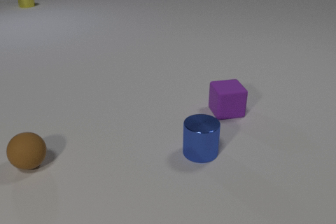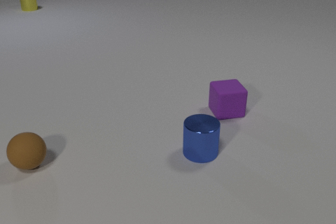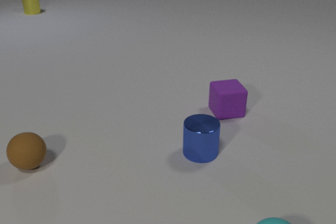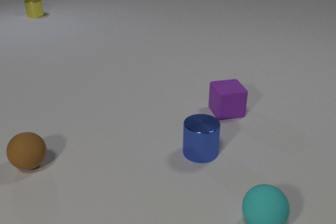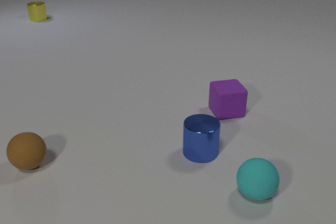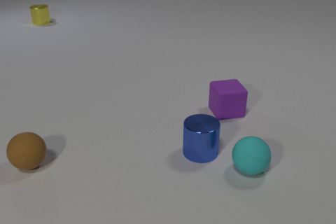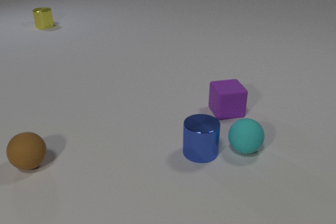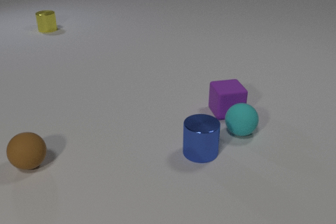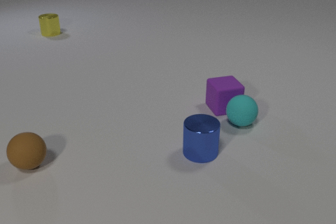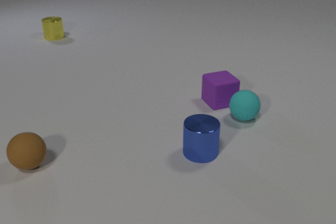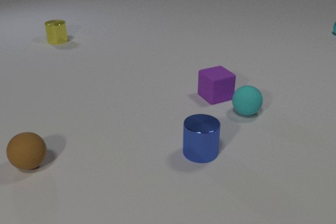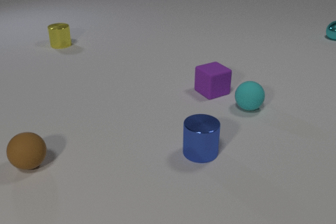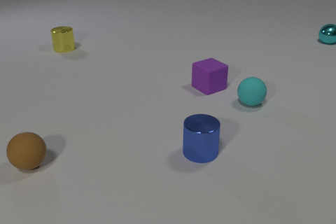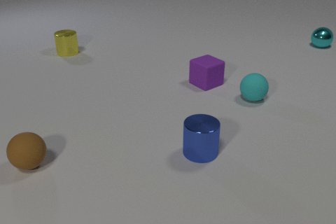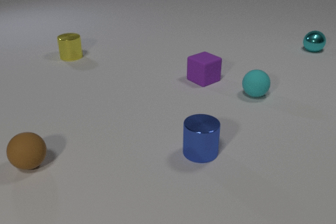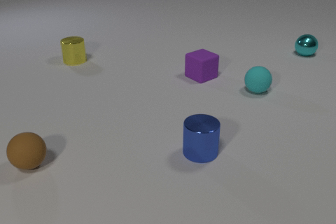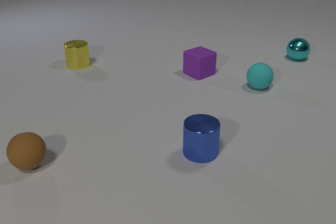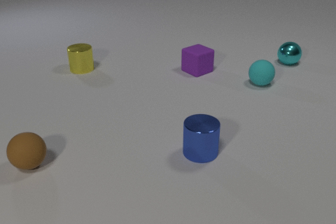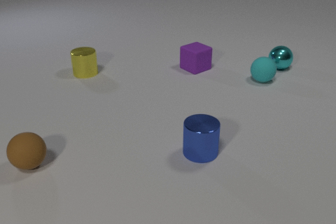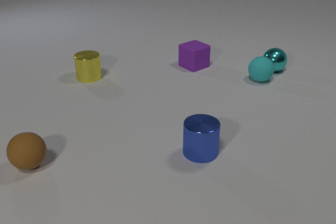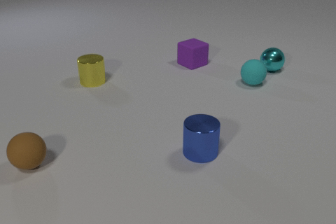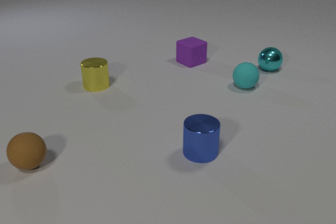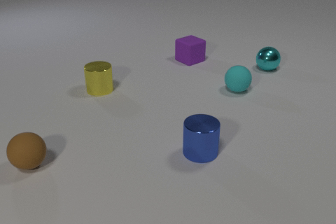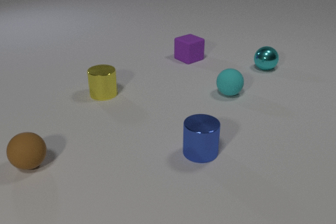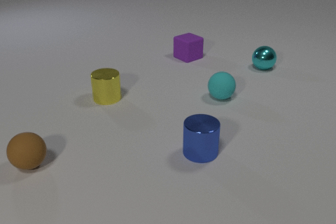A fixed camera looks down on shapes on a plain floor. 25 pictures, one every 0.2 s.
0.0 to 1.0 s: The cyan rubber sphere comes in at the bottom edge, rolls away from the camera. The yellow metal cylinder slides toward the camera.
1.0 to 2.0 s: The cyan rubber sphere rolls away from the camera. The purple rubber cube slides away from the camera. The cyan metal sphere comes in at the right edge, rolls toward the camera. The yellow metal cylinder slides toward the camera. The cyan rubber sphere and the purple rubber cube collide.
2.0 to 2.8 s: The cyan rubber sphere rolls away from the camera. The purple rubber cube slides away from the camera. The cyan metal sphere rolls toward the camera and to the left. The yellow metal cylinder slides toward the camera.
2.8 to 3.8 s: The cyan rubber sphere rolls away from the camera. The purple rubber cube slides away from the camera. The cyan metal sphere rolls toward the camera and to the left. The yellow metal cylinder slides toward the camera. The cyan rubber sphere and the cyan metal sphere collide.
3.8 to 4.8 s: The cyan rubber sphere rolls toward the camera and to the left. The purple rubber cube slides away from the camera. The cyan metal sphere rolls to the left. The yellow metal cylinder slides toward the camera.
Are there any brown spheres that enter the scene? no.
How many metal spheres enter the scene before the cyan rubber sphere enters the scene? 0.
Are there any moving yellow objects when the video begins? yes.
